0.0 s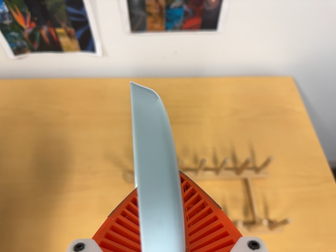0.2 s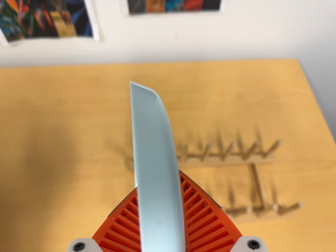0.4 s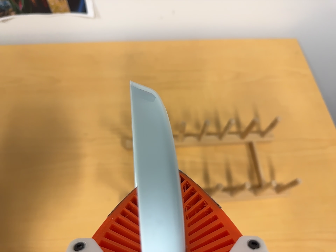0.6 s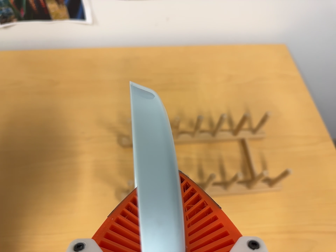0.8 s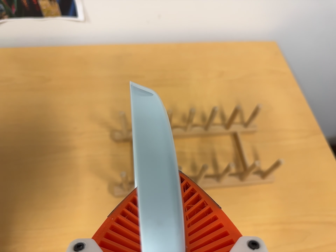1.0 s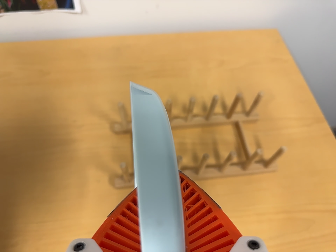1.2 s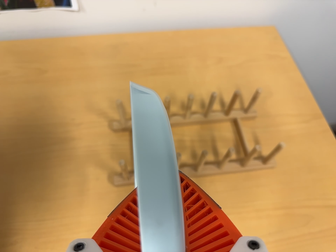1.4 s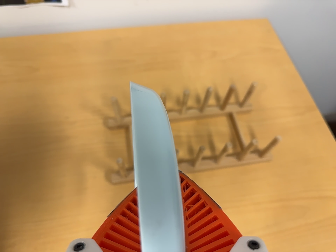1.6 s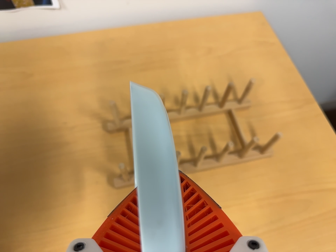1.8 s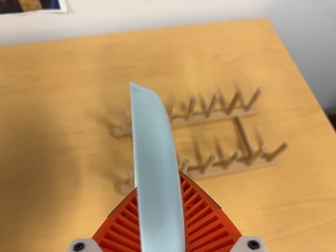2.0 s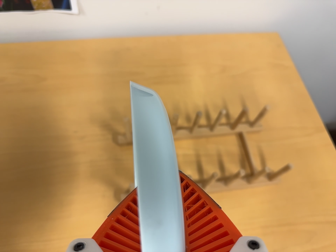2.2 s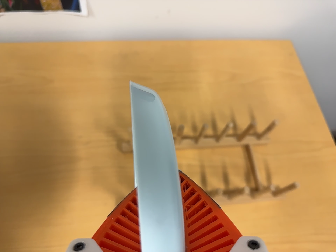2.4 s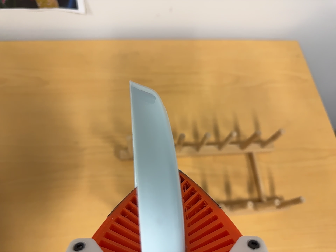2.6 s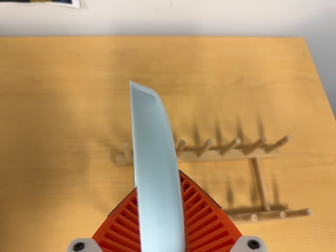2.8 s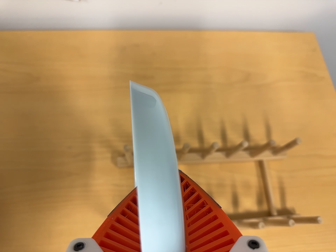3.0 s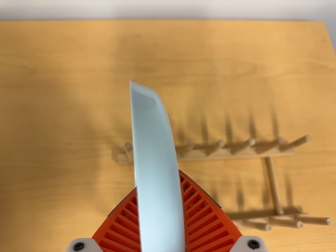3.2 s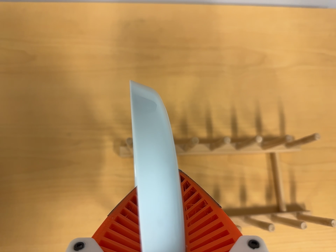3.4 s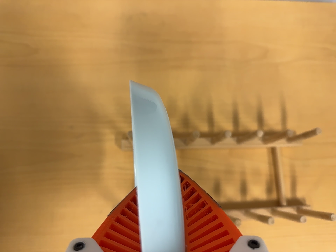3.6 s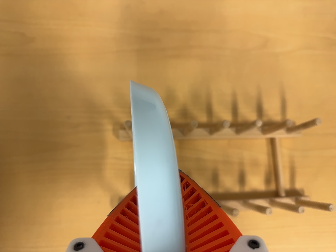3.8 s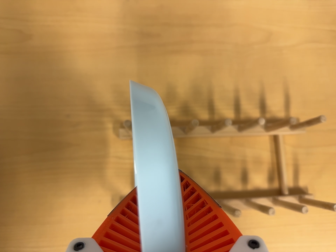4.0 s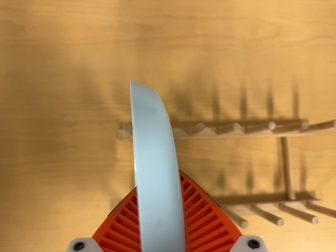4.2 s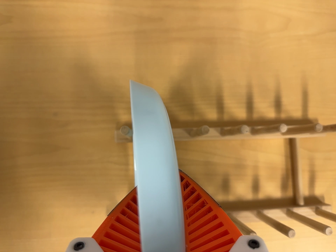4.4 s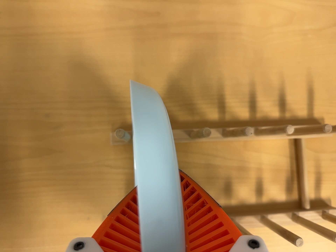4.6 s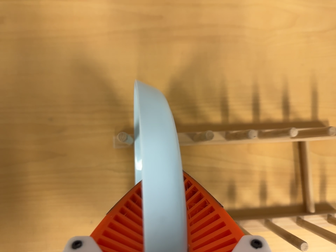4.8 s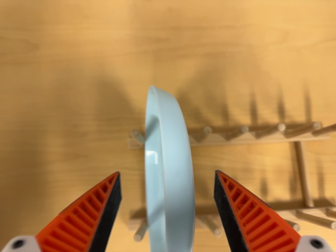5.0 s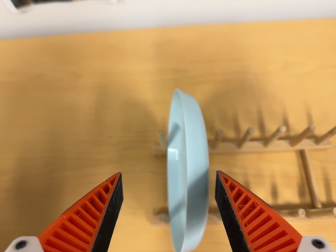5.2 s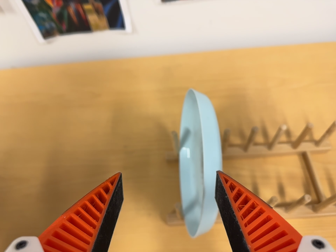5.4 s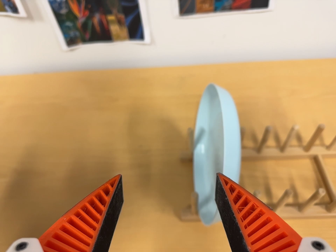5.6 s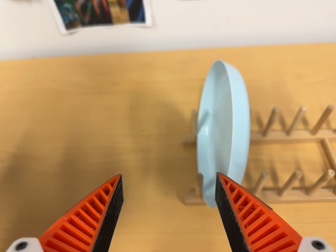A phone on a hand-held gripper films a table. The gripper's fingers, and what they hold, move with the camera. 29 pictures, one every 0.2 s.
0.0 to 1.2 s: The camera travels toward the bottom of its view, about 10 cm, so close, fixed things drift upward.
1.2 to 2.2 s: The camera travels toward the top of its view, about 8 cm.
2.2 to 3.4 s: The camera travels forward and toward the top of its view, about 12 cm, so what stands in front looms larger. Its aim tips toward the bottom of its view by about 15 degrees.
3.4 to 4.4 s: The camera travels forward, about 8 cm, so what stands in front looms larger. Its aim tips toward the bottom of its view by about 10 degrees.
4.4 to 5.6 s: The scene slides to the right, as the camera pans about 10 degrees to its left. It travels toward the bottom of its view and backward, about 26 cm. Its aim tips toward the top of its view by about 30 degrees.
The film runs forward here.
